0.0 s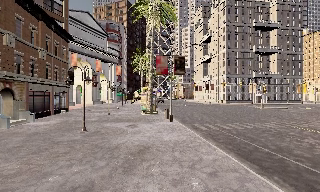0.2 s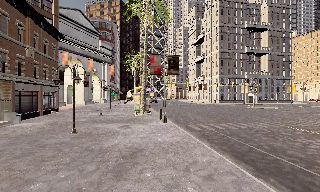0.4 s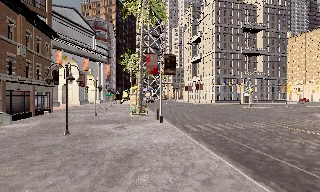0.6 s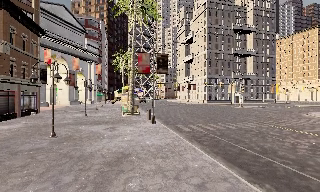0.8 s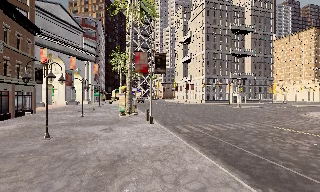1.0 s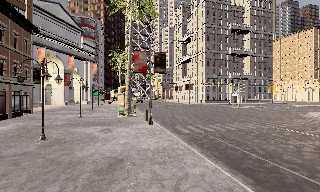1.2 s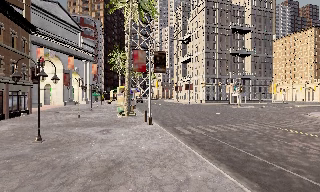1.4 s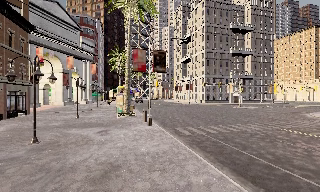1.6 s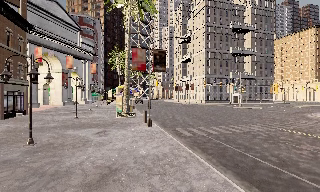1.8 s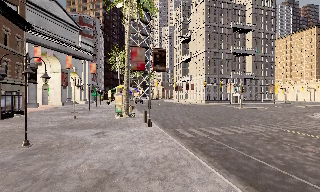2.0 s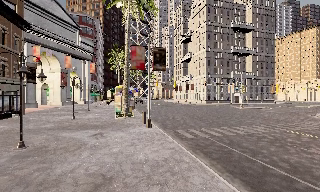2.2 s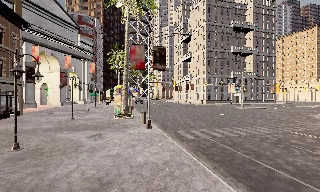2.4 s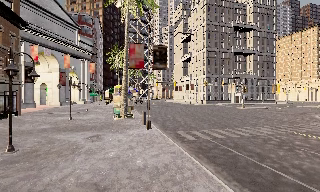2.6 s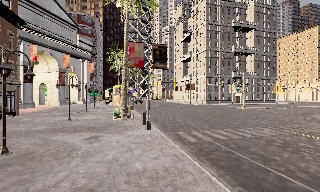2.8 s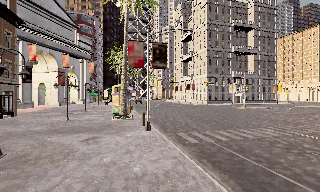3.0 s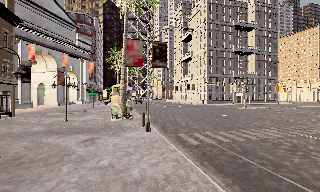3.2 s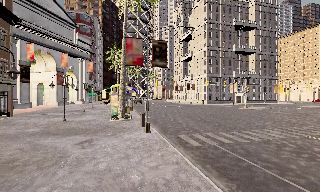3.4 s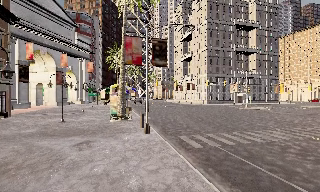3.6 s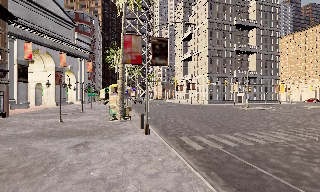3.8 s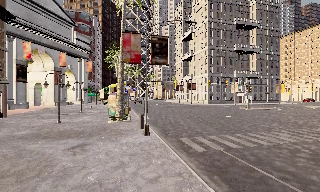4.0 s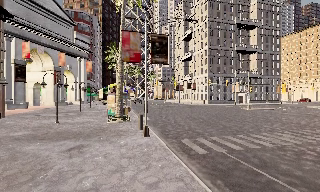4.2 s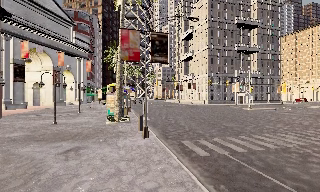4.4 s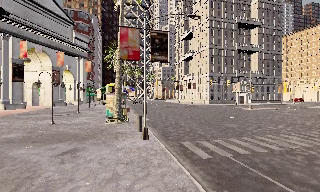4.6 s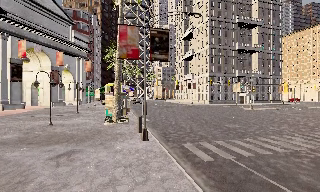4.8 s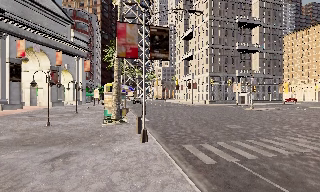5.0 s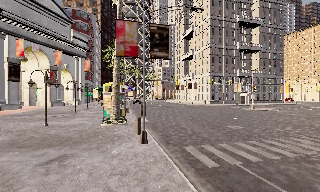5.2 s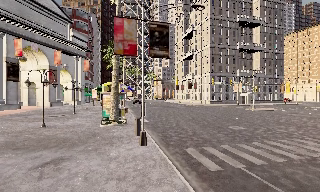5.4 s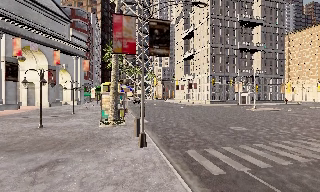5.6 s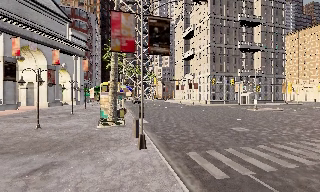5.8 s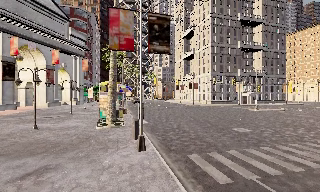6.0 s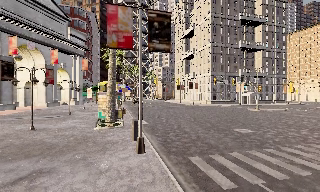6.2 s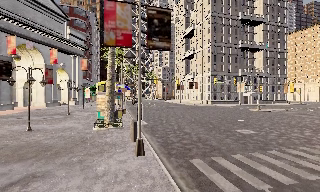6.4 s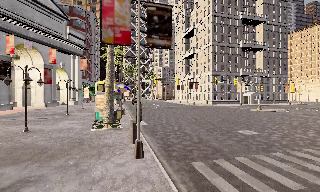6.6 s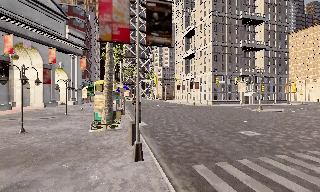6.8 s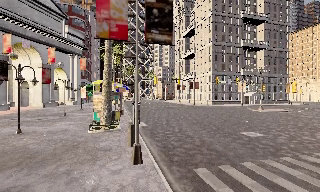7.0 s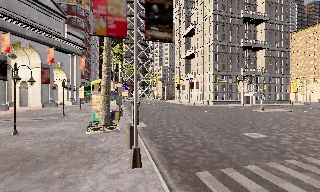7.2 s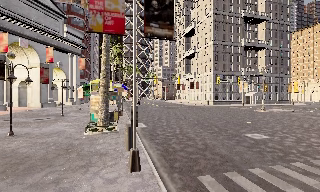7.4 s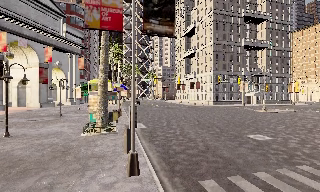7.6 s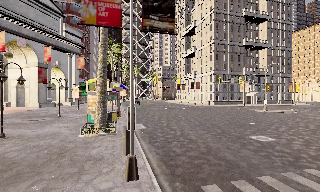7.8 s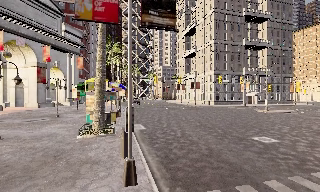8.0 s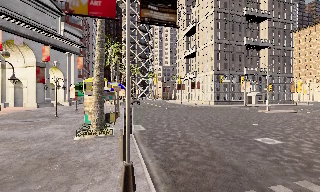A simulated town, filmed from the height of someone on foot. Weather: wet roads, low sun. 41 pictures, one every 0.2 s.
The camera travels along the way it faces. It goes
forward.
0.0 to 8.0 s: The camera travels forward, about 11 m, so what stands in front looms larger.
The film runs forward here.
